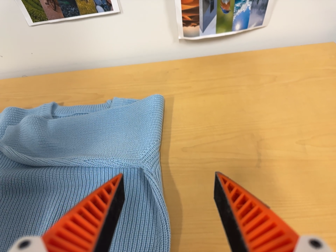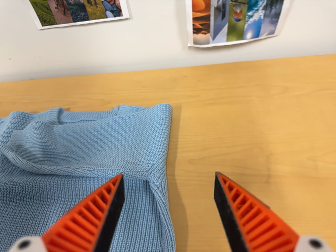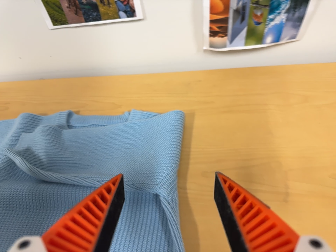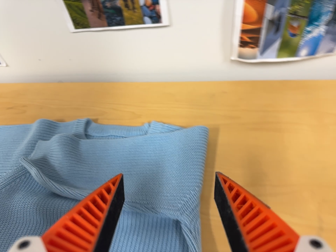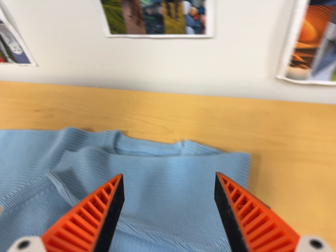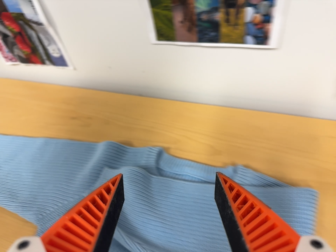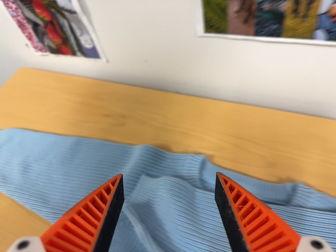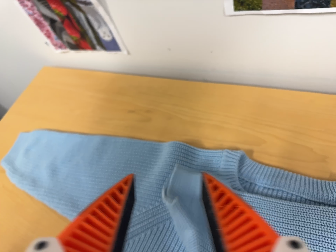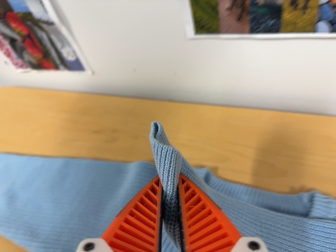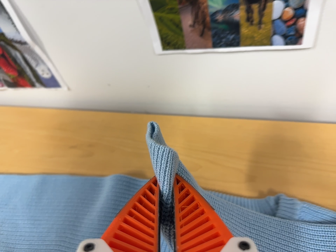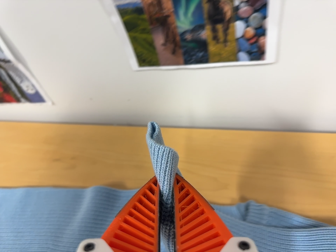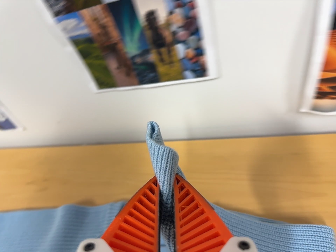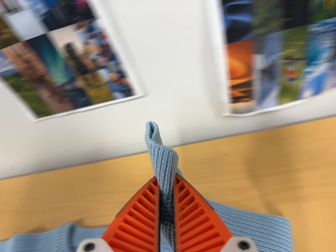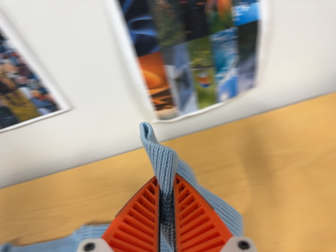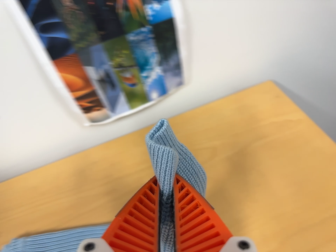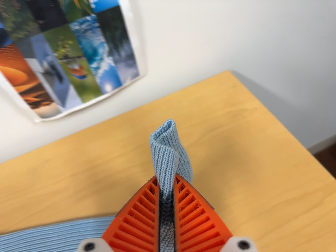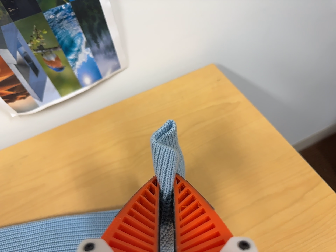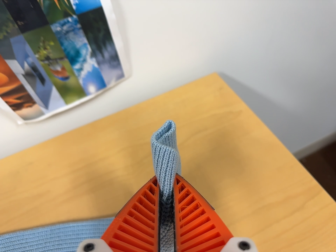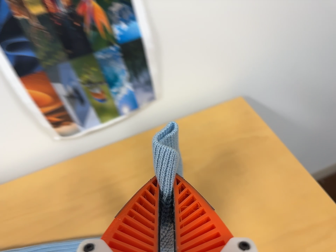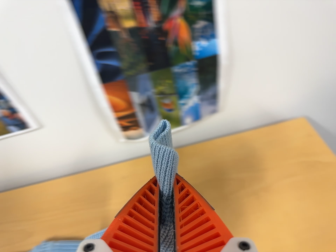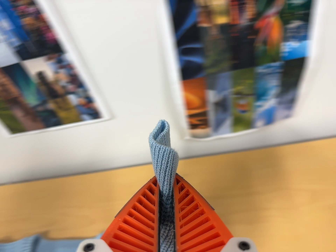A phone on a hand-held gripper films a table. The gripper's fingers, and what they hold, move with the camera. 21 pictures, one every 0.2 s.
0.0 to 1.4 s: The scene slides to the right, as the camera pans about 25 degrees to its left. It travels forward, toward the top of its view and to its left, about 32 cm, so what stands in front looms larger. Its aim tips toward the bottom of its view by about 10 degrees. It rolls about its line of sight by about 15 degrees, and the scene rotates clockwise.
1.4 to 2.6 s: The camera swings to its right by about 25 degrees, and the scene slides to the left. It travels to its right and backward, about 26 cm, so close, fixed things drift to the left. Its aim tips toward the top of its view by about 15 degrees, and the scene shifts downward. It rolls about its line of sight by about 20 degrees, and the scene rotates counterclockwise.
2.6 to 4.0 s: The camera travels toward the top of its view, about 4 cm, so close, fixed things drift downward.
The film runs backward here.
